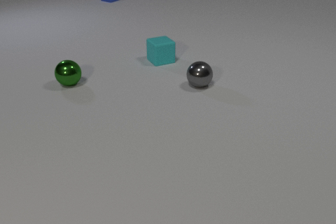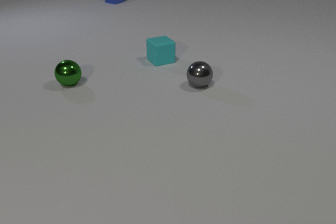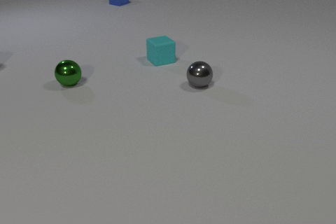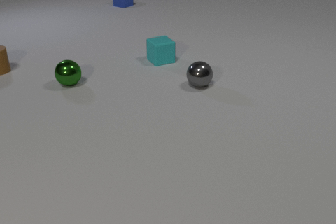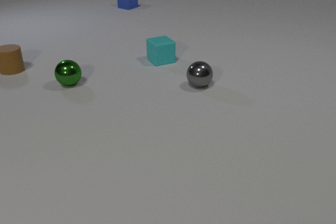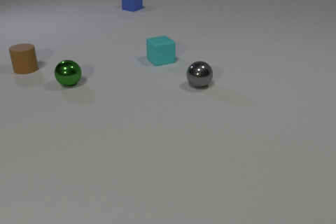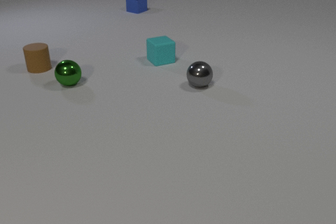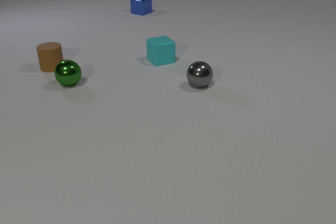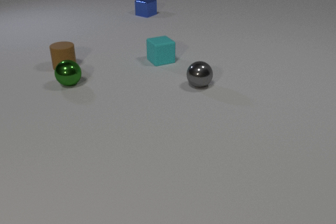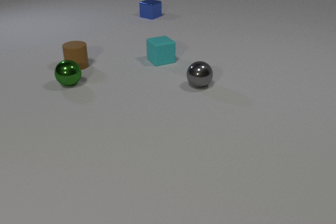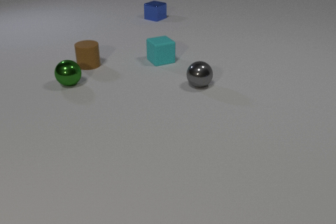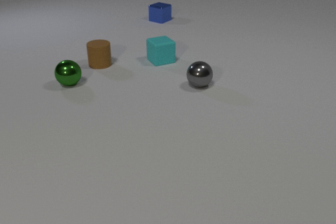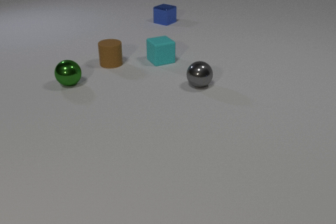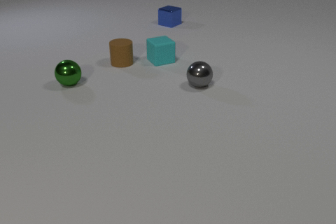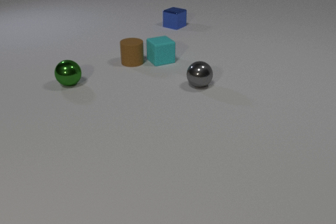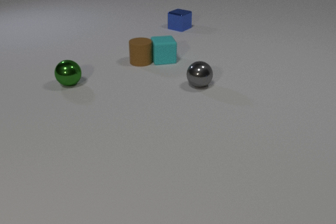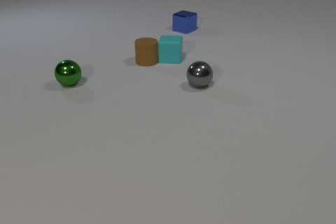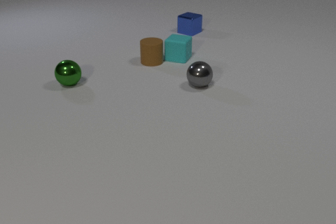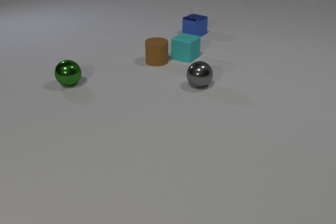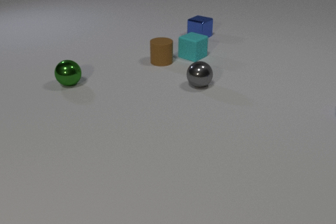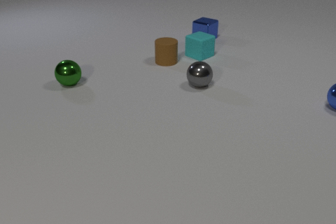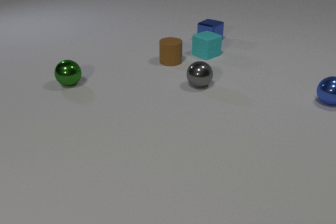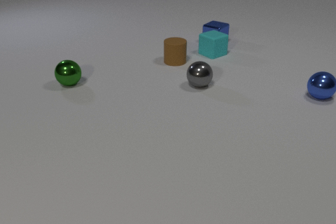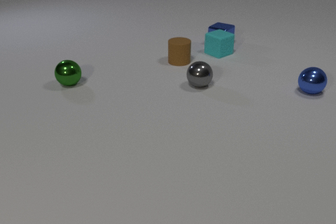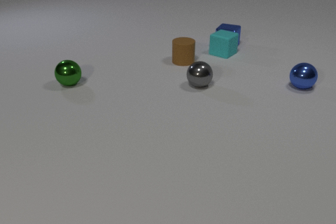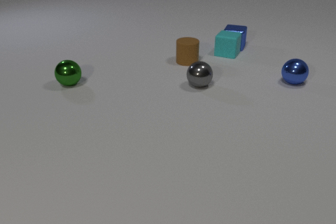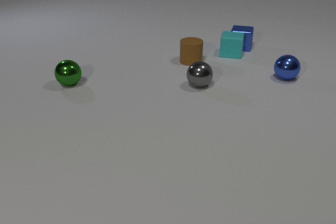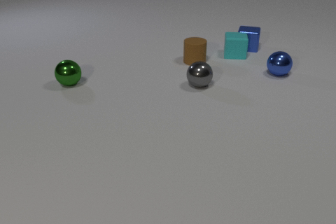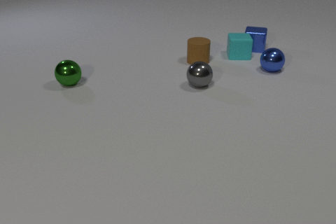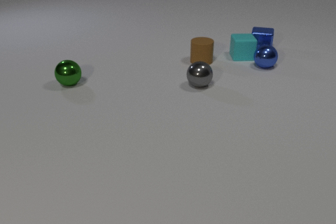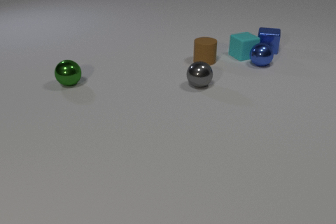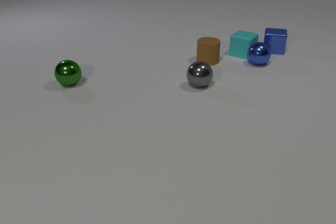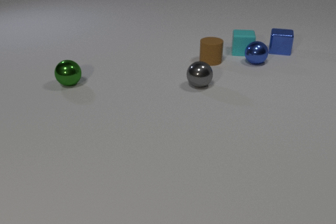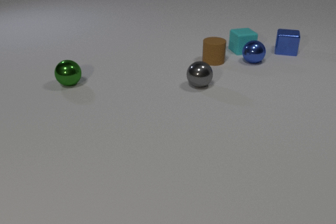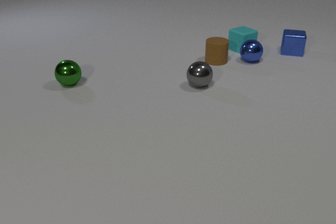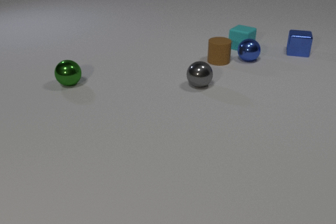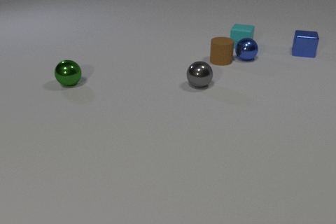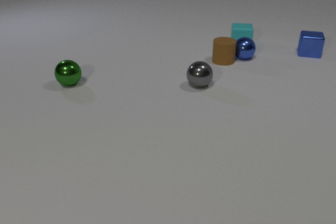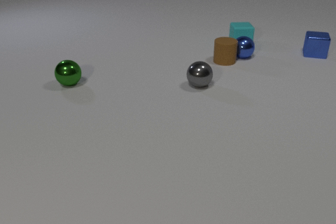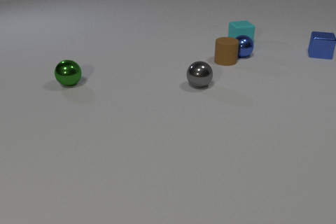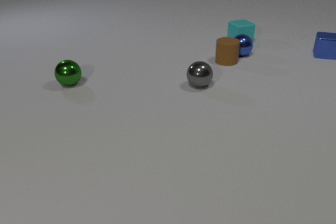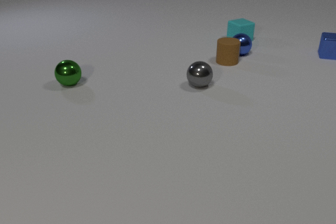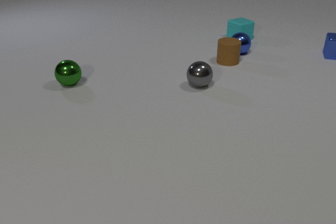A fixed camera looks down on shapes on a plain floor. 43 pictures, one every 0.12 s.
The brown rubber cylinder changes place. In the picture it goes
to the right.
0.00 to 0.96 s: The brown rubber cylinder comes in at the left edge, slides to the right. The blue metal cube slides toward the camera and to the right.
0.96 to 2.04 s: The brown rubber cylinder slides to the right. The cyan rubber cube slides to the right, spins so that its near face slides to the left, clockwise seen from above. The blue metal cube slides toward the camera and to the right. The brown rubber cylinder and the cyan rubber cube collide.
2.04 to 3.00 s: The brown rubber cylinder slides to the right. The cyan rubber cube slides to the right. The blue metal cube slides to the right and toward the camera. The blue metal sphere comes in at the right edge, rolls to the left and away from the camera. The cyan rubber cube and the blue metal cube collide.
3.00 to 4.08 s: The brown rubber cylinder slides to the right. The cyan rubber cube slides away from the camera and to the right, spins counterclockwise seen from above by about 150 degrees, its near face sliding to the right. The blue metal cube slides to the right. The blue metal sphere rolls away from the camera and to the left. The cyan rubber cube and the blue metal sphere collide.
4.08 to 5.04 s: The brown rubber cylinder slides to the right. The cyan rubber cube slides away from the camera, spins counterclockwise seen from above by about 90 degrees, its near face sliding to the right. The blue metal cube slides to the right. The blue metal sphere rolls away from the camera and to the left. The brown rubber cylinder and the blue metal sphere collide.
What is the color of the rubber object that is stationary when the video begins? cyan.
How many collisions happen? 4.
How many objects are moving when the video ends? 4.
